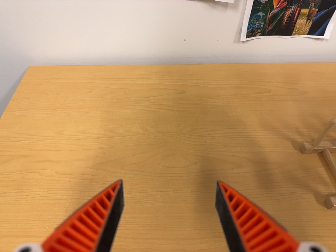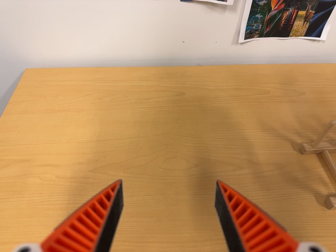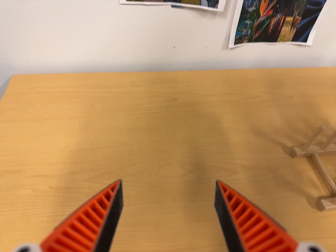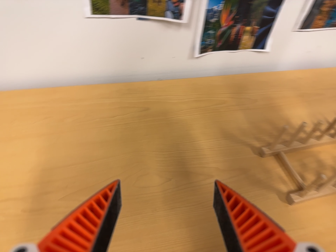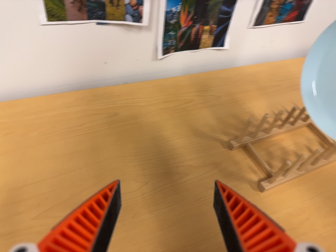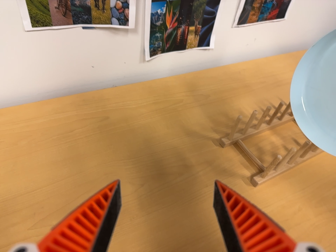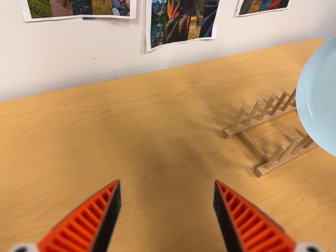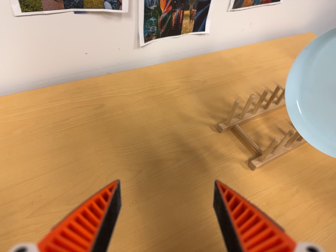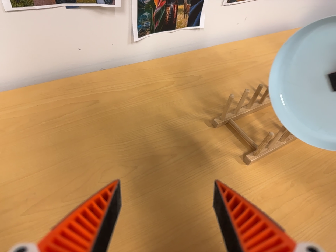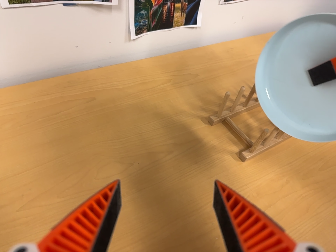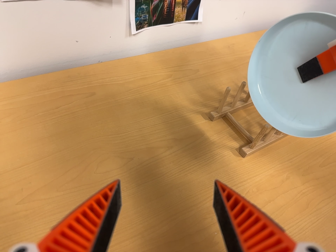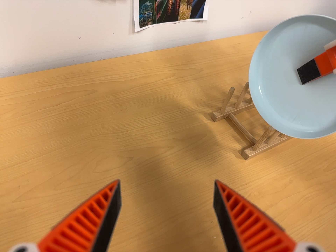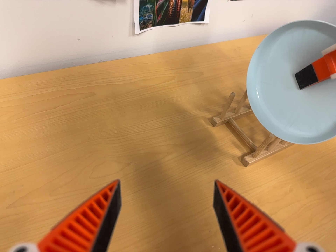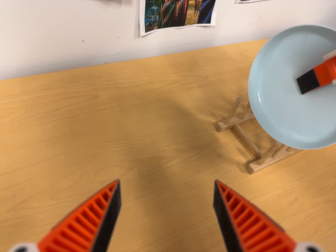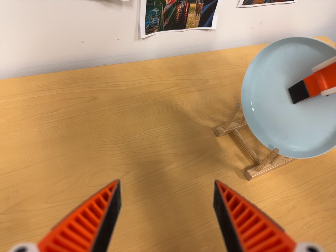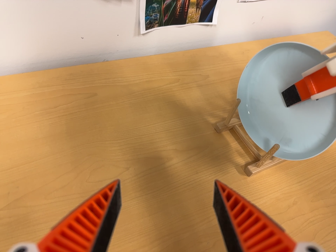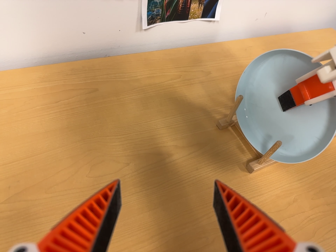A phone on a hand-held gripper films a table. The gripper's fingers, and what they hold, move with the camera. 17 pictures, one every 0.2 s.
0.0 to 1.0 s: The camera pans to its right by about 20 degrees. It travels to its left, about 6 cm. It rolls about its line of sight by about 15 degrees, and the scene rotates counterclockwise.
1.0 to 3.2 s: The camera shifts only a little, or ends up much as it began.
The film runs forward here.
